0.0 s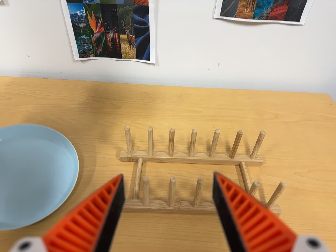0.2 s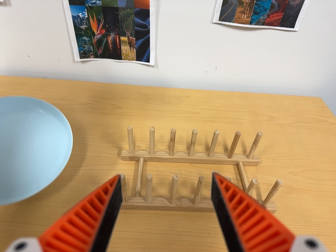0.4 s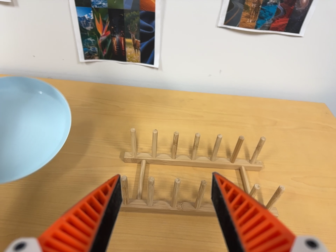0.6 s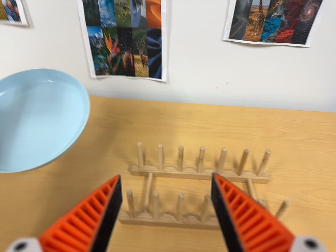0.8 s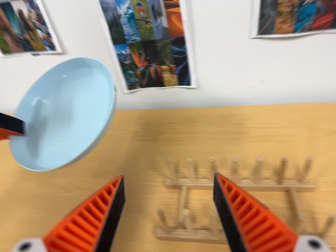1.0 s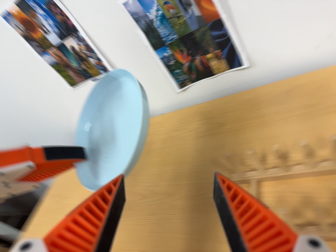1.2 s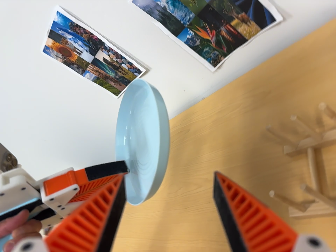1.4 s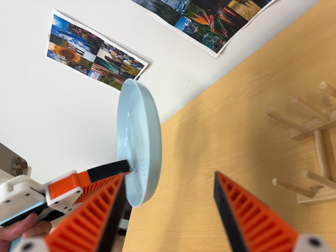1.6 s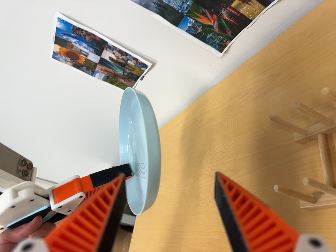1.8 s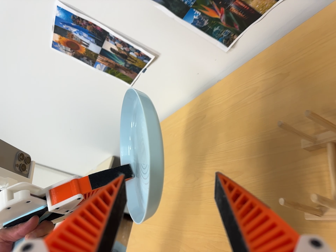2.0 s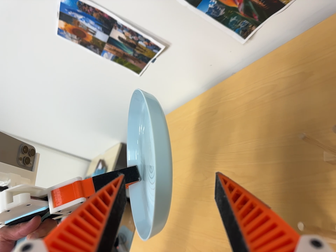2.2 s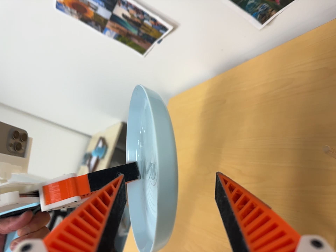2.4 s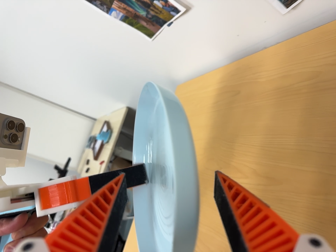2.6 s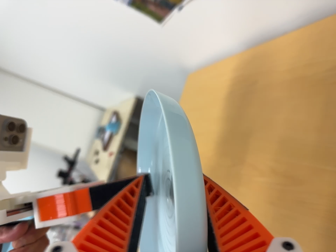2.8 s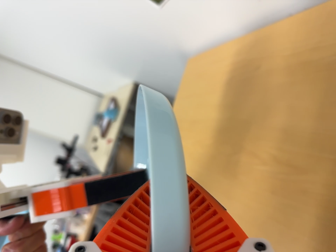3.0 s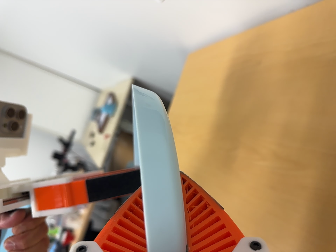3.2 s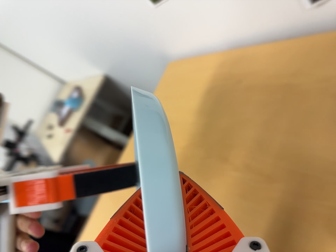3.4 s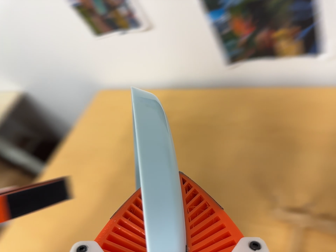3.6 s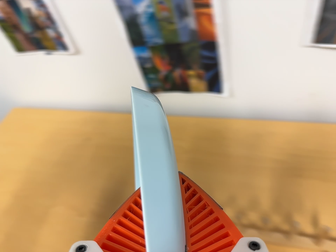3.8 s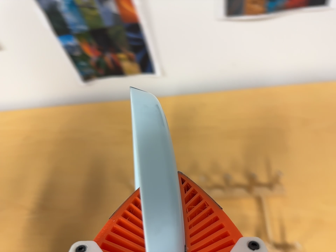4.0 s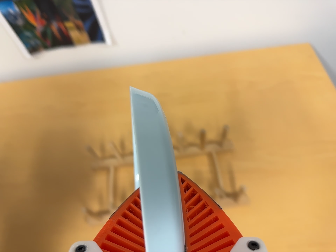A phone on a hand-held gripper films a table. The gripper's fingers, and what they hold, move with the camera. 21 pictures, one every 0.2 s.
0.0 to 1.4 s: The camera swings to its left by about 50 degrees, and the scene slides to the right. It travels to its right, about 20 cm. It rolls about its line of sight by about 35 degrees, and the scene rotates counterclockwise.
1.4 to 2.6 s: The camera travels forward and toward the top of its view, about 20 cm, so what stands in front looms larger. Its aim tips toward the bottom of its view by about 20 degrees.
2.6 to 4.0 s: The camera swings to its right by about 70 degrees, and the scene slides to the left. It travels backward, toward the bottom of its view and to its left, about 16 cm.
The film runs forward here.
